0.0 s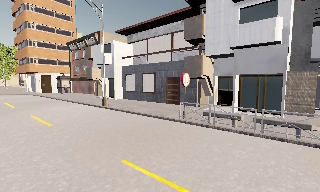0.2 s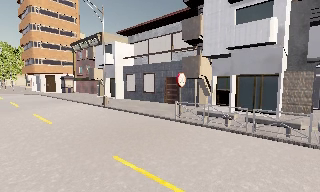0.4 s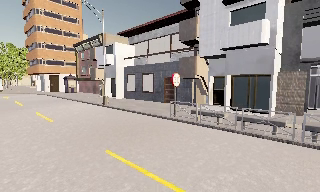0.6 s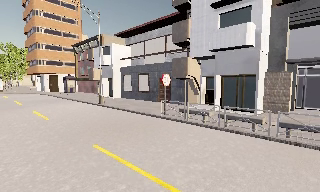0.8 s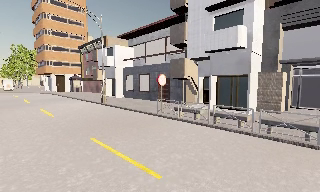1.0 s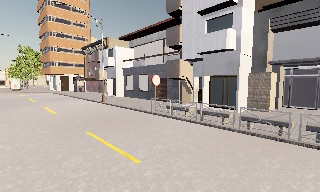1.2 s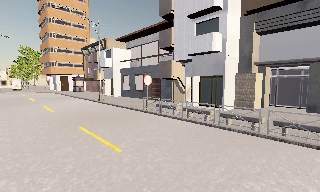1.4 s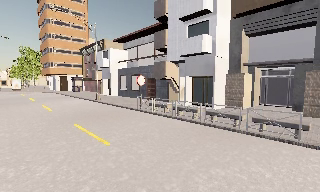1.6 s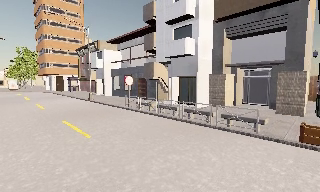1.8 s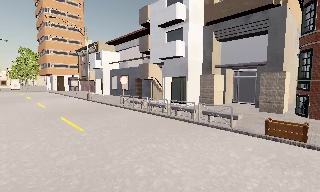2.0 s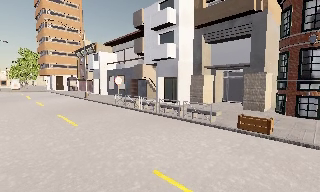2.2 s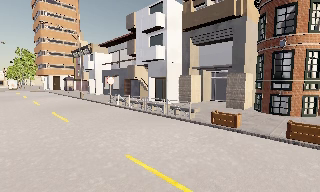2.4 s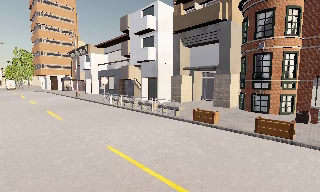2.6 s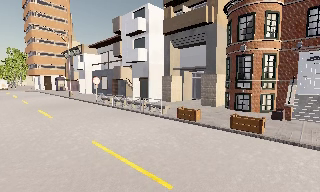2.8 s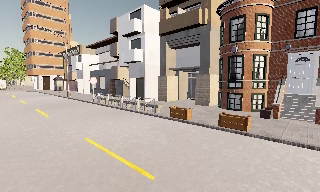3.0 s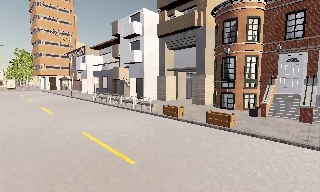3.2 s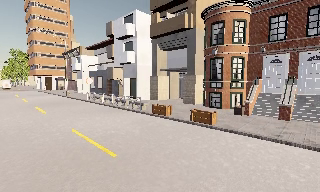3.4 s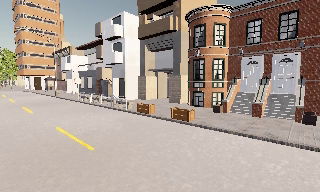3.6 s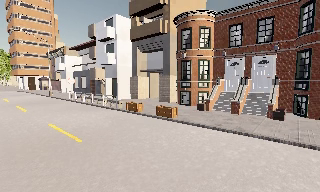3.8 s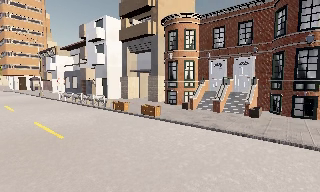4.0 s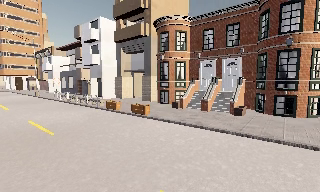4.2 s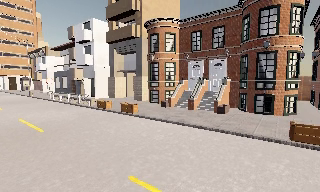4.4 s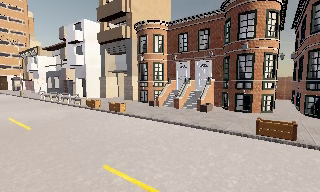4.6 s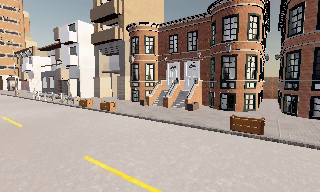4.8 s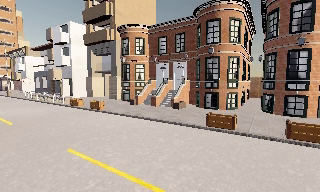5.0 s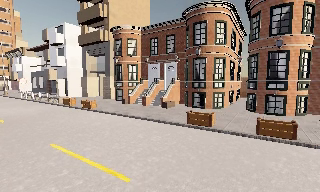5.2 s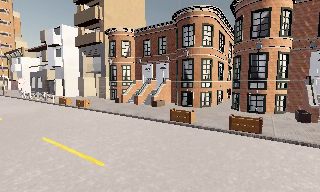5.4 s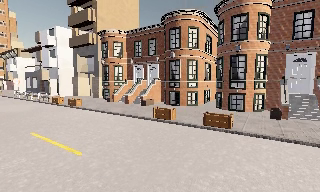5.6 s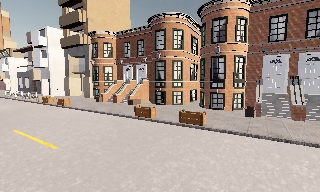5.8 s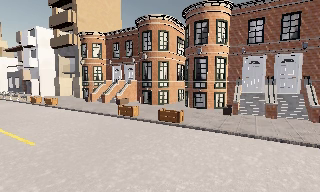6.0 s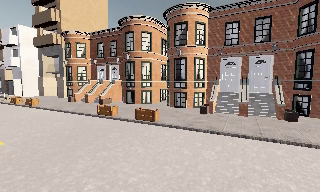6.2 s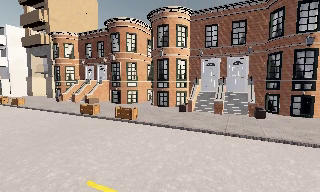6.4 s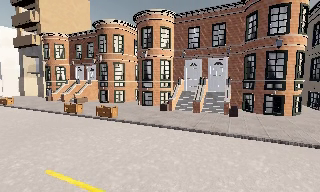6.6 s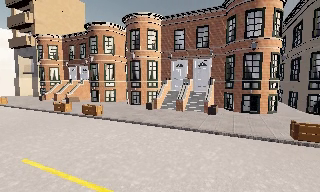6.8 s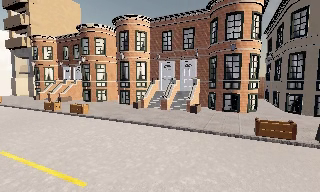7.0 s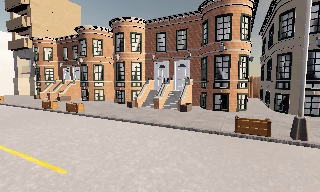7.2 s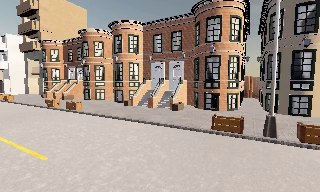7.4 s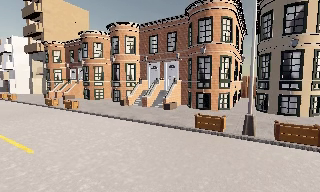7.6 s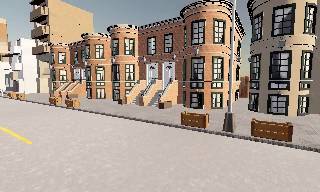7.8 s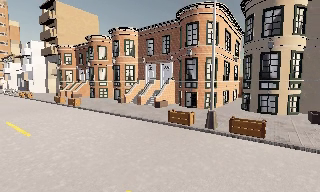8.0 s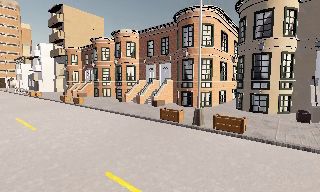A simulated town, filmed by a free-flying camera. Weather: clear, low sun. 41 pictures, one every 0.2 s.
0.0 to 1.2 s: The camera travels to its right and backward, about 4 m, so close, fixed things drift to the left. It gains speed.
1.2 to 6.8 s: The camera swings to its right by about 20 degrees, and the scene slides to the left. It travels to its right and backward, about 25 m, so close, fixed things drift to the left.
6.8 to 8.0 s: The camera pans to its left, which is counterclockwise from overhead, by about 15 degrees. It travels to its right and backward, about 5 m.
The film runs forward here.
